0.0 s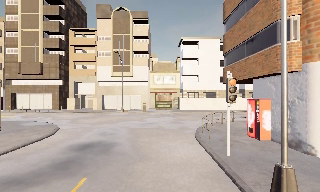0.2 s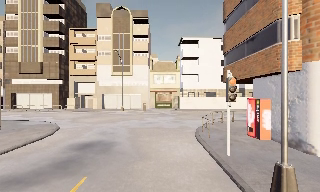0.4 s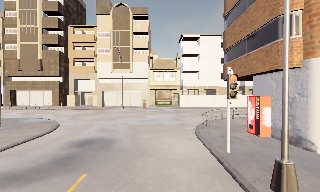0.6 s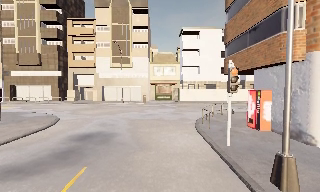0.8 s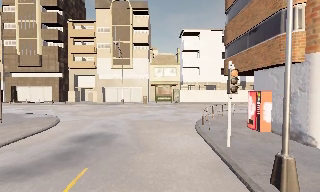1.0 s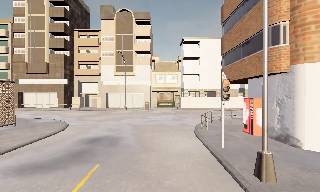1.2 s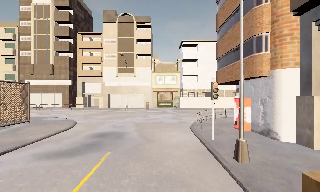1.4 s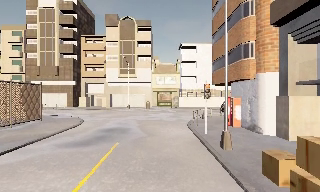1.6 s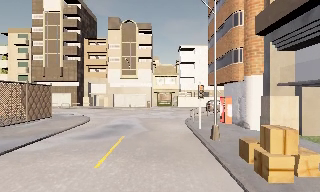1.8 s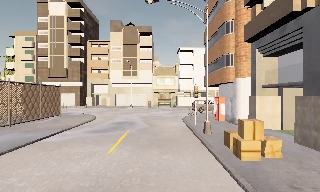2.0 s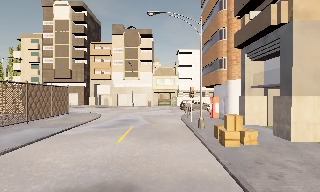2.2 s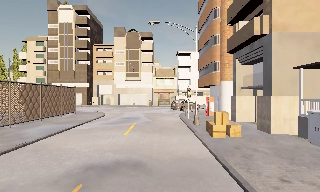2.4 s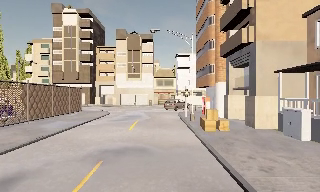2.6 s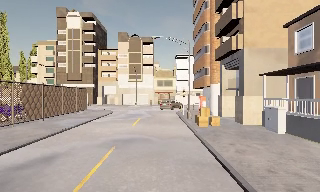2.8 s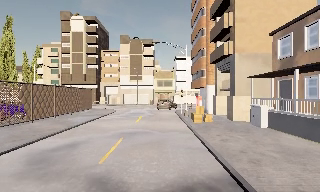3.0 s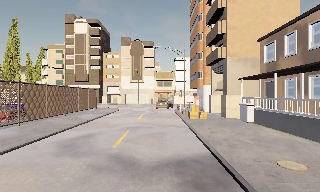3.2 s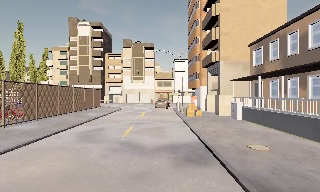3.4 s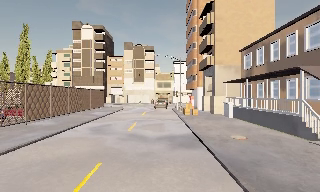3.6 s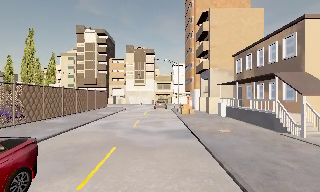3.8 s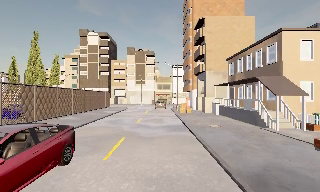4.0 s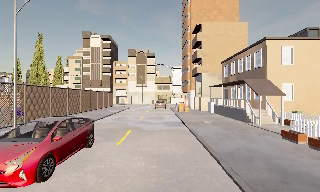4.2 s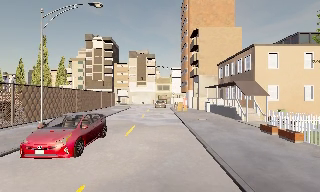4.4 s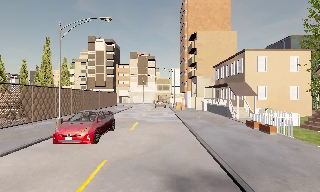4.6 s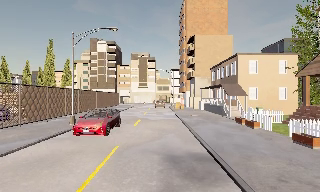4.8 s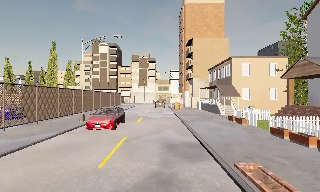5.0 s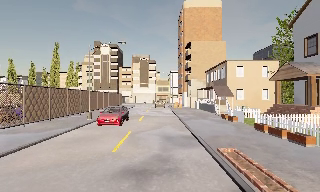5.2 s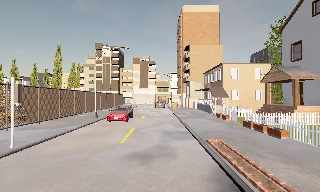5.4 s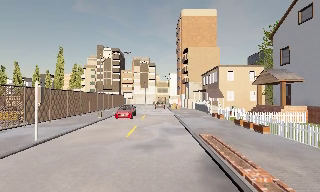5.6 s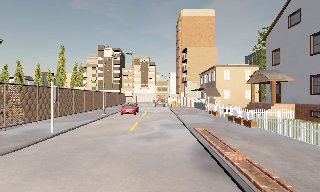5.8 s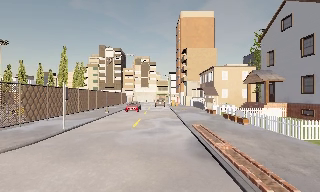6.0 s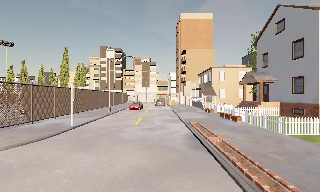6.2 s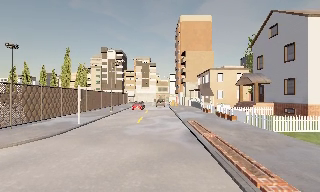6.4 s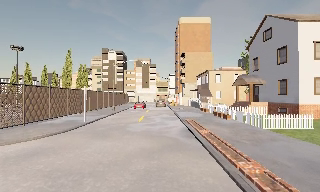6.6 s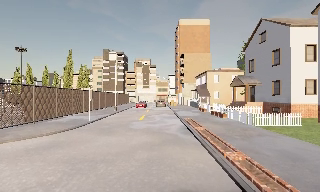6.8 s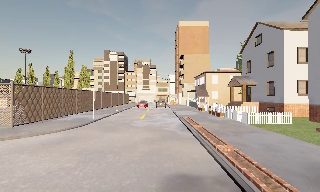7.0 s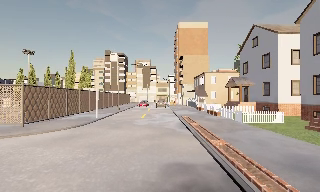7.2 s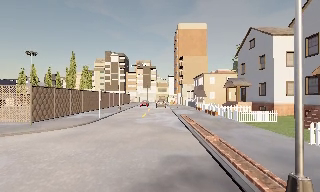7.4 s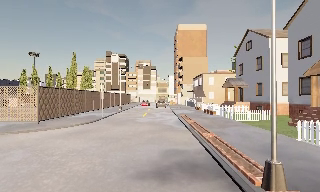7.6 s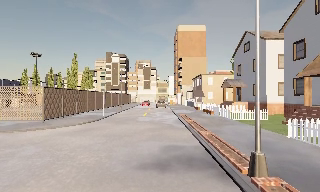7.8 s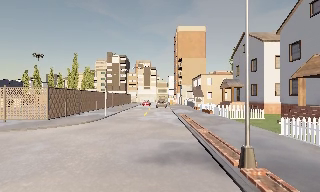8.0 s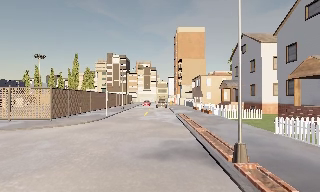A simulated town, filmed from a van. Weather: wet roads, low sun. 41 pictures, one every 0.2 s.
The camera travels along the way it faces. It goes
backward.
0.0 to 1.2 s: The camera travels backward, about 2 m, so what stands in front gets smaller. It gains speed.
1.2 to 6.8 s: The camera travels backward, about 40 m, so what stands in front gets smaller.
6.8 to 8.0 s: The camera travels backward, about 4 m, so what stands in front gets smaller. It loses speed.
The film runs backward here.
